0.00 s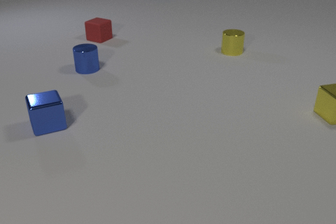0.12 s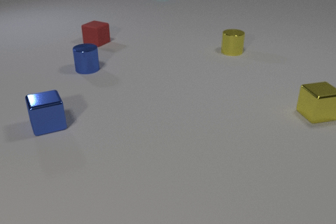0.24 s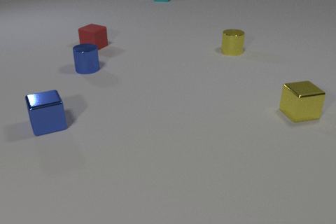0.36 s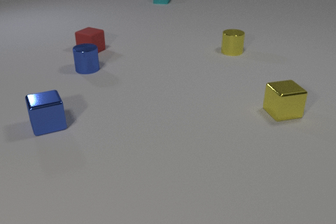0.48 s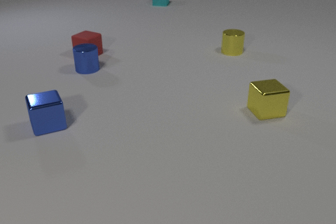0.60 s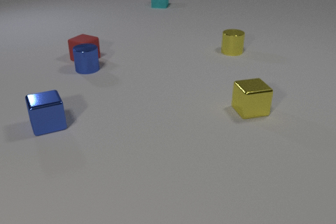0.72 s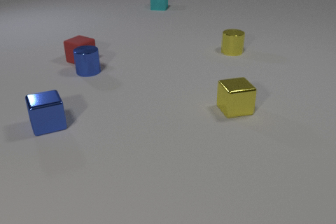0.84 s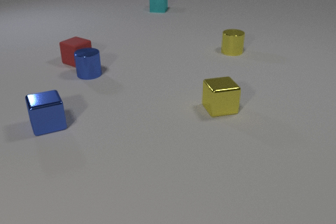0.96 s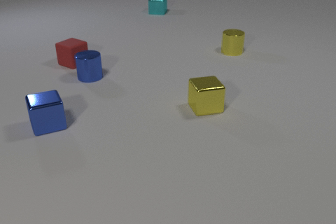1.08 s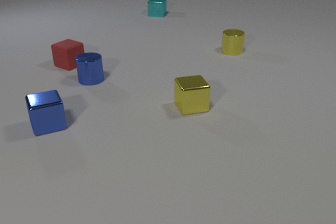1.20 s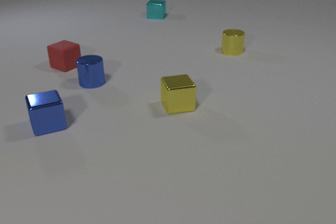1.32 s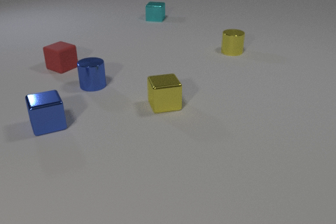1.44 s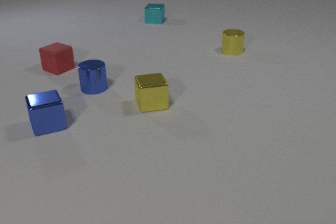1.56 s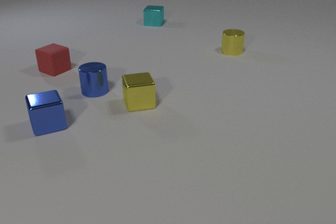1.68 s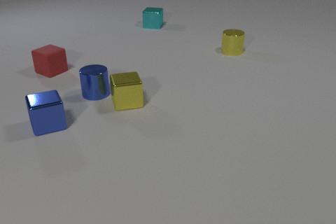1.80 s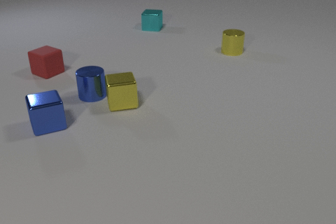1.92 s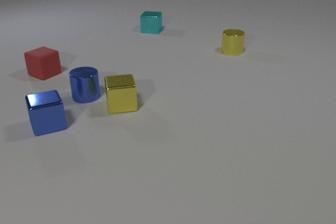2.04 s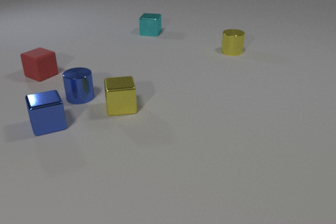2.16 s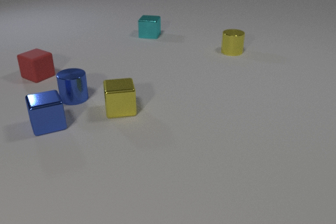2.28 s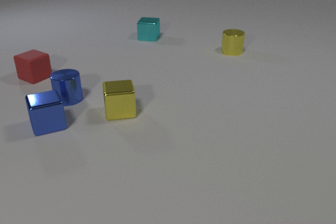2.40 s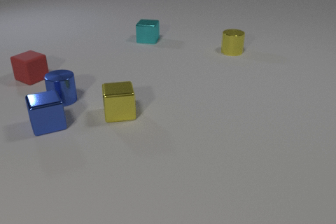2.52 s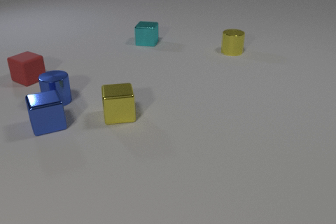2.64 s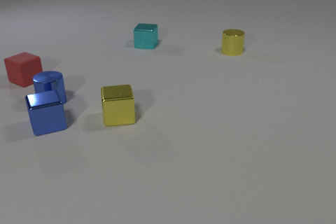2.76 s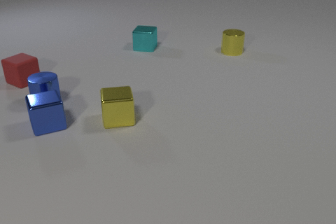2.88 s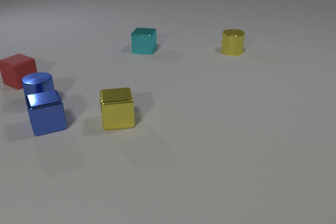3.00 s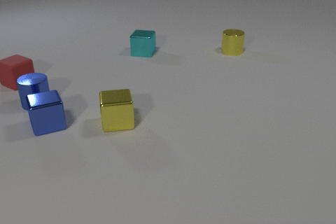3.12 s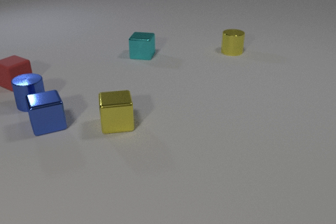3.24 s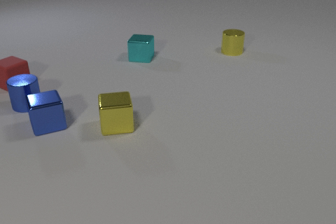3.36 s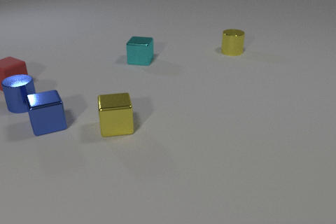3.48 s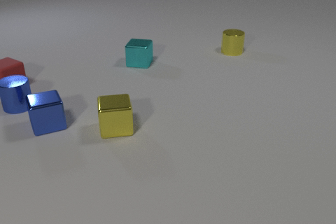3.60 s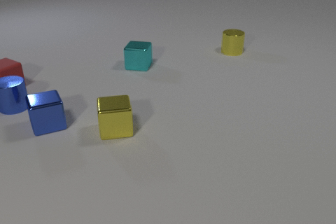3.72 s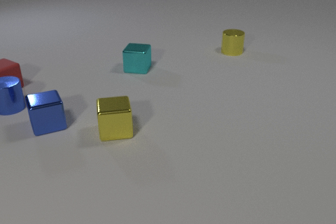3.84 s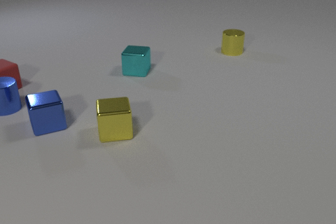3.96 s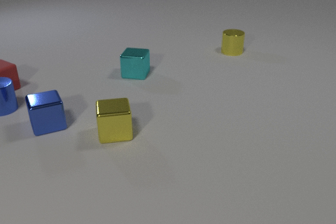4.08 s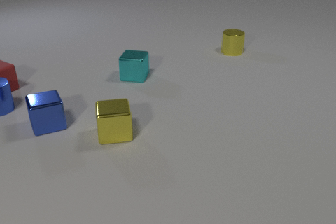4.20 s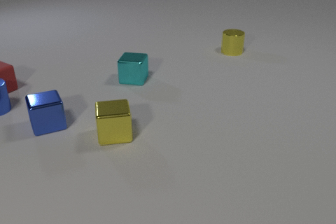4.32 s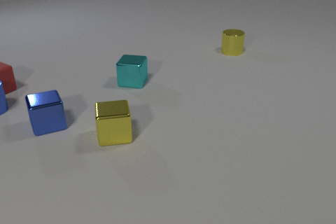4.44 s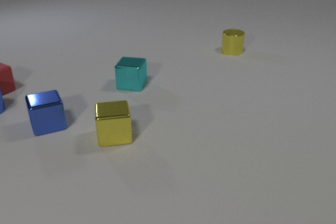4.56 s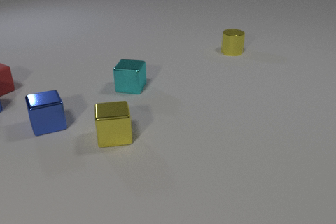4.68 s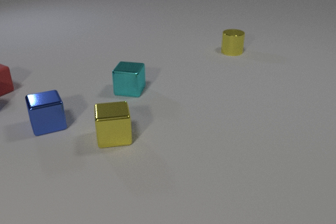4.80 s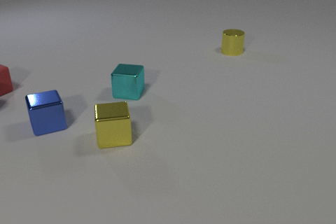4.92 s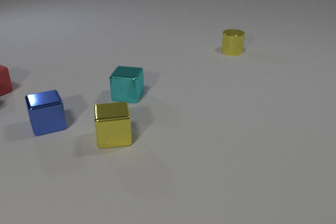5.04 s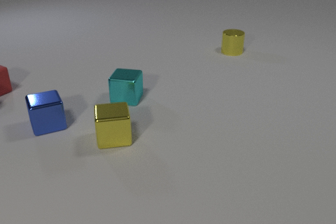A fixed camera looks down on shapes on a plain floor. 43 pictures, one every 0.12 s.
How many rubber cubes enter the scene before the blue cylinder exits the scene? 0.
How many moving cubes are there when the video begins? 3.
What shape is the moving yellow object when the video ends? cube.
0.00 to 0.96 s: The red rubber cube slides toward the camera and to the left. The blue metal cylinder slides toward the camera. The yellow metal cube slides to the left. The cyan metal cube slides toward the camera. The red rubber cube and the blue metal cylinder collide.
0.96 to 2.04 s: The red rubber cube slides to the left and toward the camera. The blue metal cylinder slides toward the camera. The yellow metal cube slides to the left. The cyan metal cube slides toward the camera. The blue metal cylinder and the yellow metal cube collide.
2.04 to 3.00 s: The red rubber cube slides to the left and toward the camera. The blue metal cylinder slides to the left. The yellow metal cube slides toward the camera. The cyan metal cube slides toward the camera.
3.00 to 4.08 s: The red rubber cube slides to the left and toward the camera. The blue metal cylinder slides to the left. The yellow metal cube slides toward the camera. The cyan metal cube slides toward the camera.
4.08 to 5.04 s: The red rubber cube slides to the left. The blue metal cylinder slides to the left, leaves at the left edge. The yellow metal cube slides toward the camera. The cyan metal cube slides toward the camera.
